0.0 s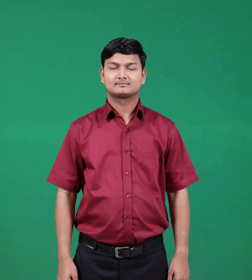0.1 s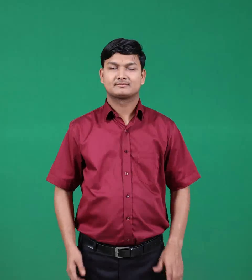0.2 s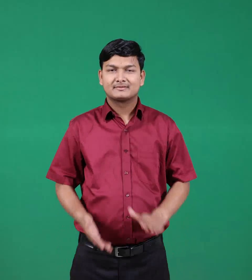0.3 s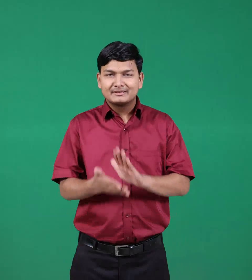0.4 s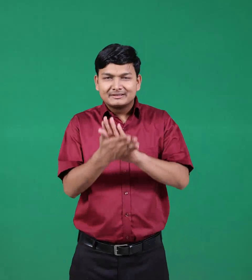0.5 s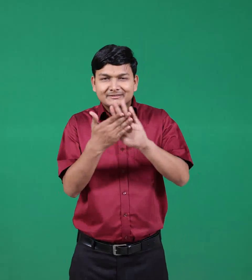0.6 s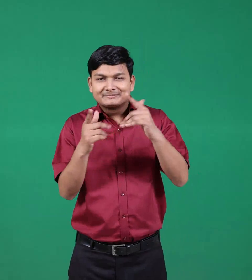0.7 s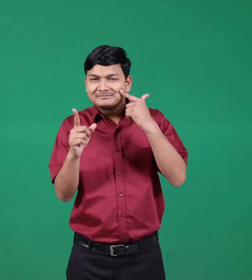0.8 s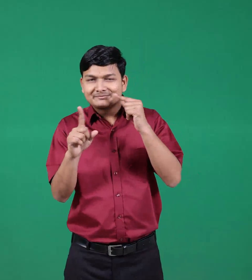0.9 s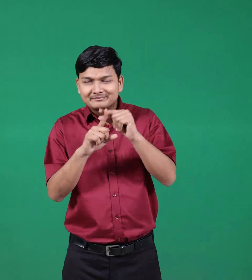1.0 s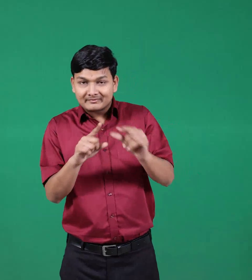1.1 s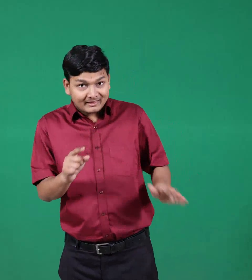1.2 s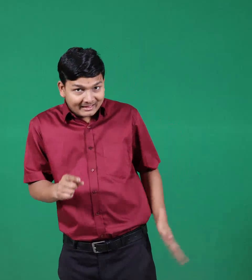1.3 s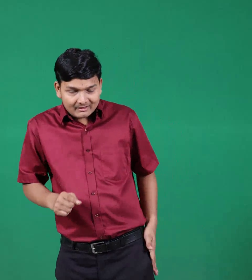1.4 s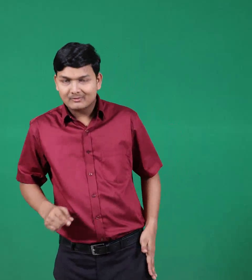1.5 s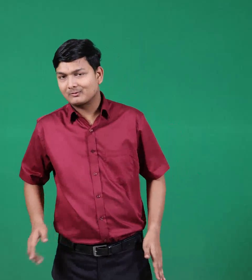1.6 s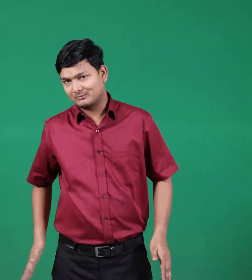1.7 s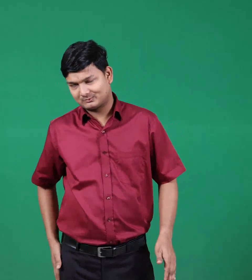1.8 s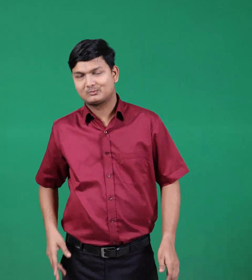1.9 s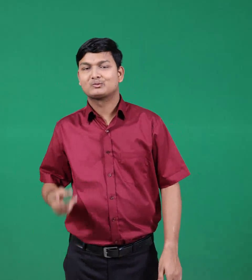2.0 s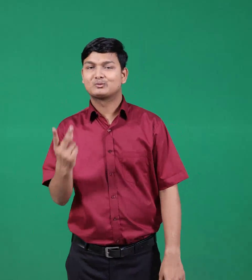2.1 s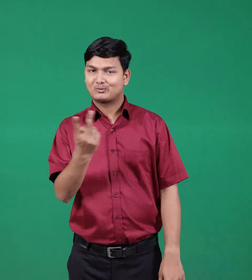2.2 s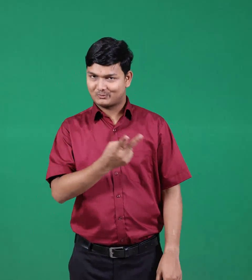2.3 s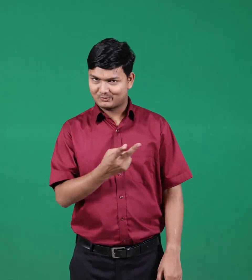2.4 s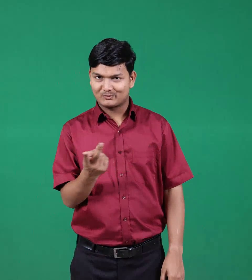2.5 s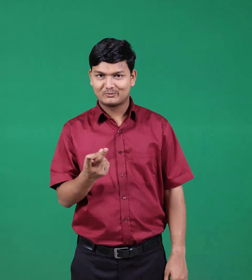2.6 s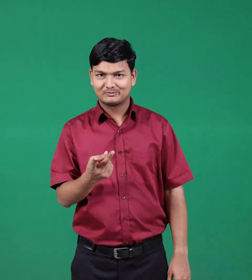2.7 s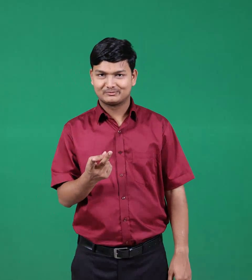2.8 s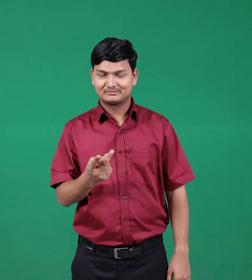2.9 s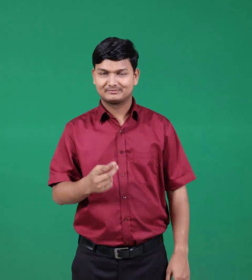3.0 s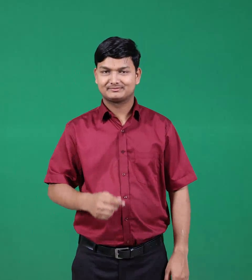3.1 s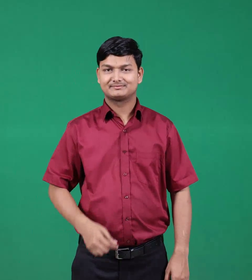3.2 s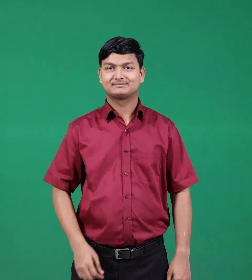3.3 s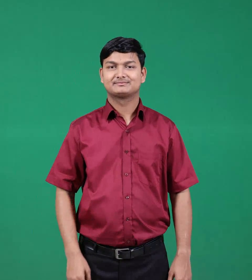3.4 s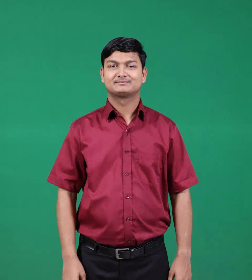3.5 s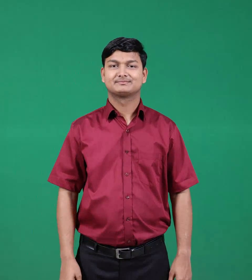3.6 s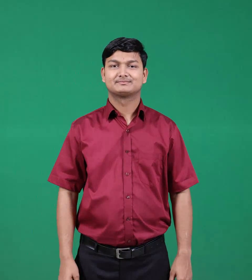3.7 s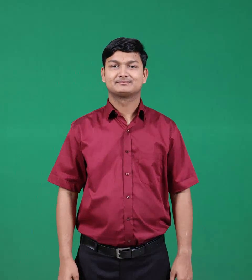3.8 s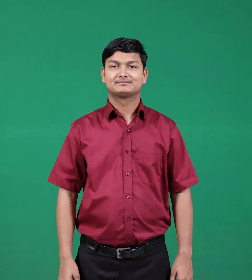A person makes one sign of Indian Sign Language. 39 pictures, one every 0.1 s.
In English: hips
